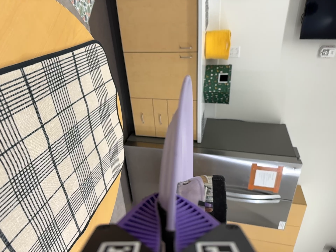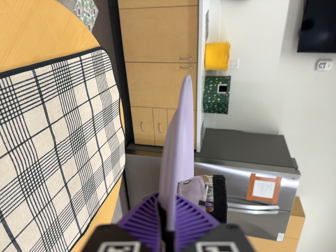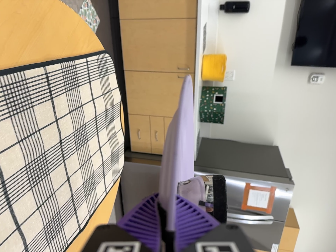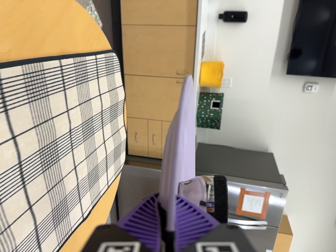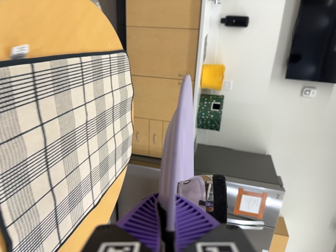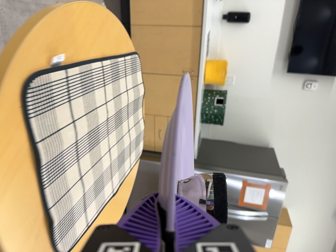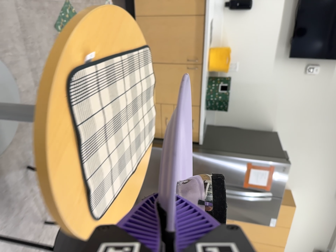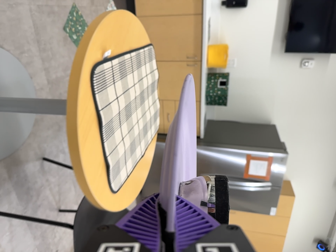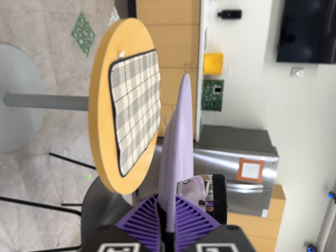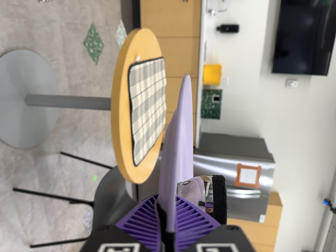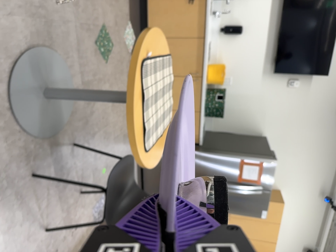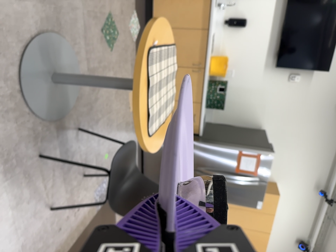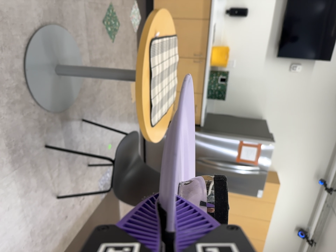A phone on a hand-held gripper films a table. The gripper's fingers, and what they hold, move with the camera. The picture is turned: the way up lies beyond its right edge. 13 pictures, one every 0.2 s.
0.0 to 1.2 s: The camera travels backward, about 38 cm, so what stands in front gets smaller.
1.2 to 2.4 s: The camera travels backward and toward the bottom of its view, about 70 cm, so what stands in front gets smaller.
The film runs backward here.
